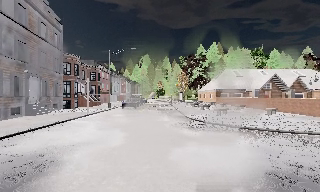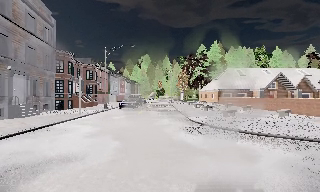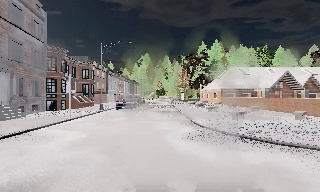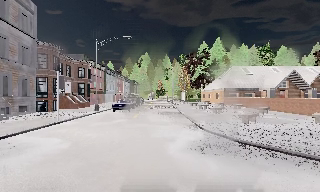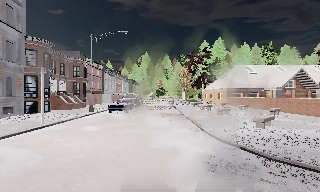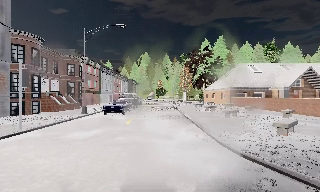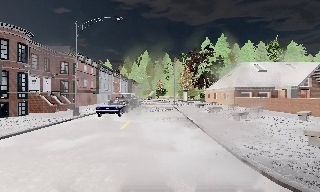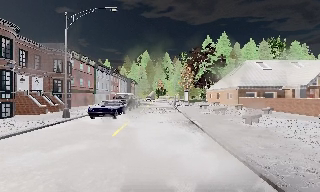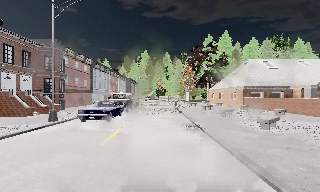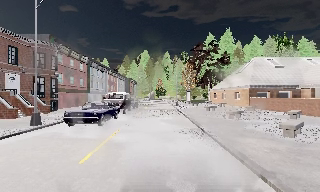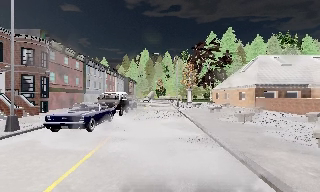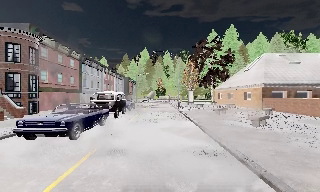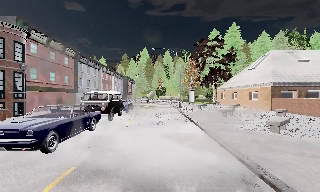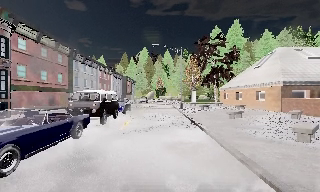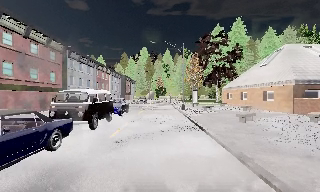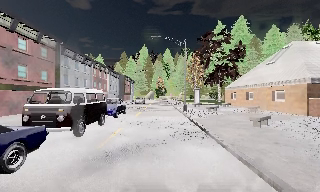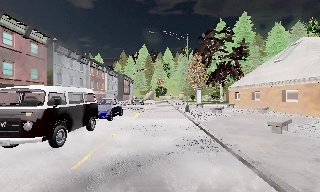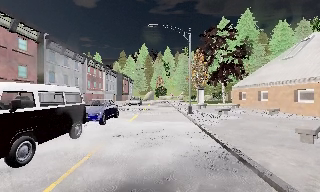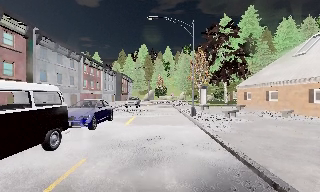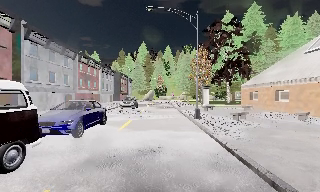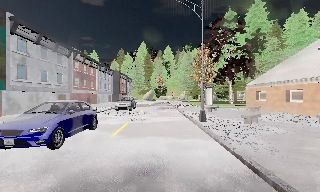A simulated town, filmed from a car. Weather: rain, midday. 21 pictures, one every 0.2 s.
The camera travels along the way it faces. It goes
forward.
0.0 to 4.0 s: The camera travels forward, about 25 m, so what stands in front looms larger.
The film runs forward here.
